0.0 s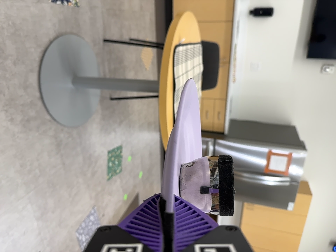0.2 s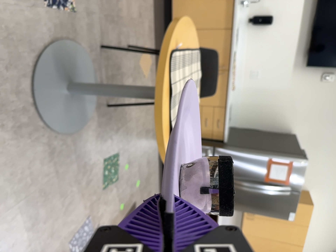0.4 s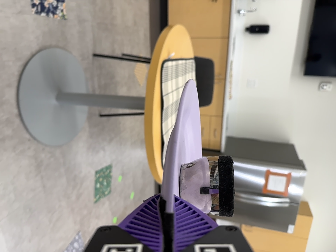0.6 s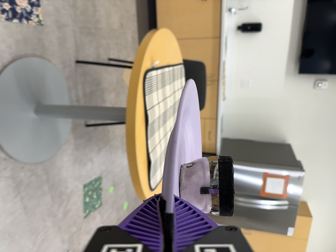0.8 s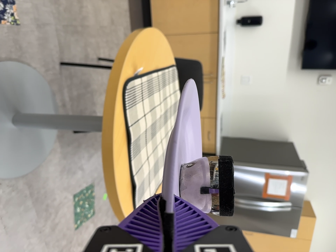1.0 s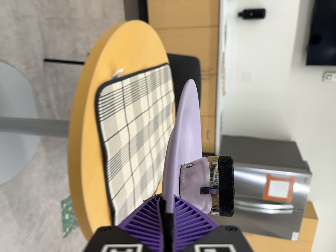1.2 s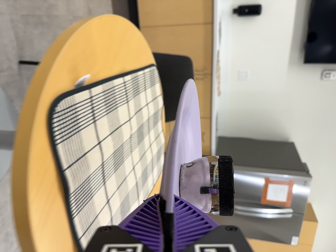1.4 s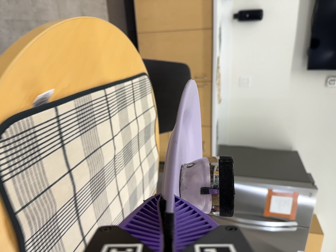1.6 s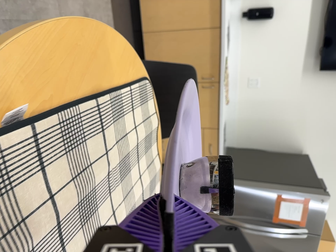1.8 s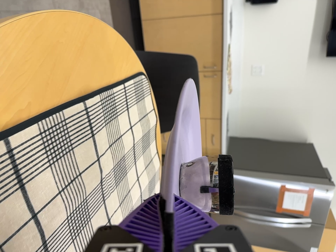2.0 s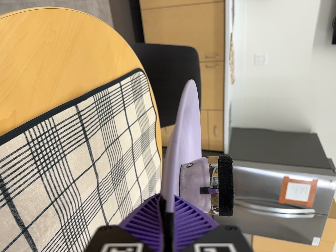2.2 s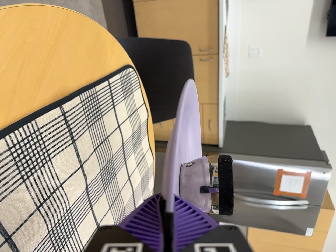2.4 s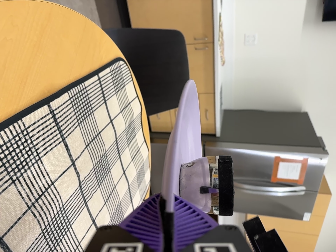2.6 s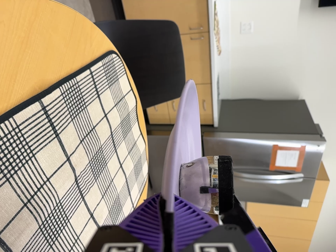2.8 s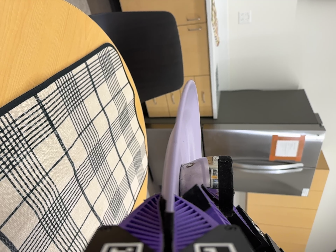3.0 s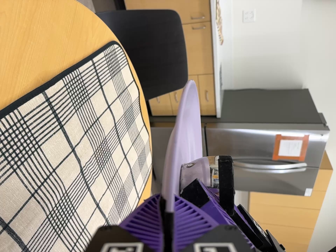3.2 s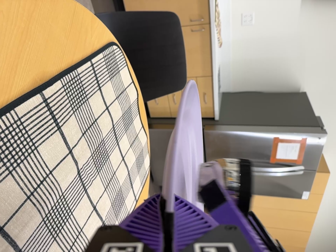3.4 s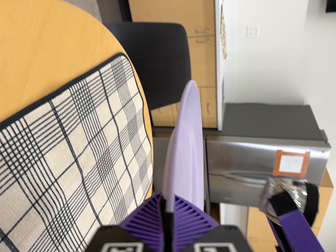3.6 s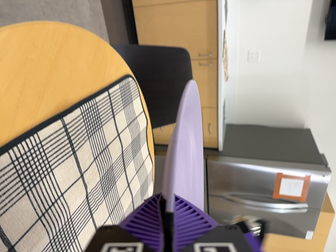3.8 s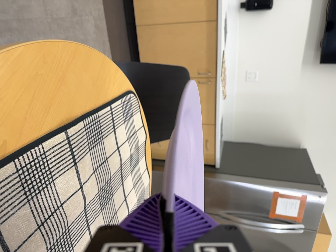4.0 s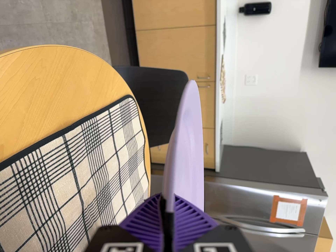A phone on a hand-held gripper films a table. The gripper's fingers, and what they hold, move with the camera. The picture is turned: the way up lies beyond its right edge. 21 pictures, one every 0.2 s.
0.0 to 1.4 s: The camera travels forward and toward the top of its view, about 80 cm, so what stands in front looms larger.
1.4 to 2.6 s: The camera travels forward, toward the top of its view and to its right, about 20 cm, so what stands in front looms larger. Its aim tips toward the bottom of its view by about 10 degrees.
2.6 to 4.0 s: The camera travels backward, about 4 cm, so what stands in front gets smaller. Its aim tips toward the top of its view by about 10 degrees, and the scene shifts downward.
The film runs forward here.
